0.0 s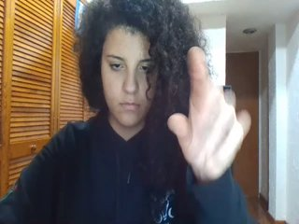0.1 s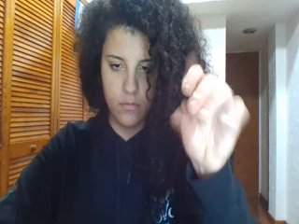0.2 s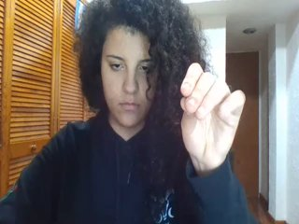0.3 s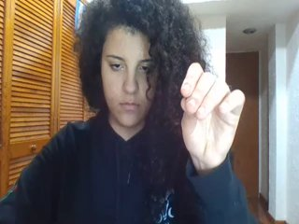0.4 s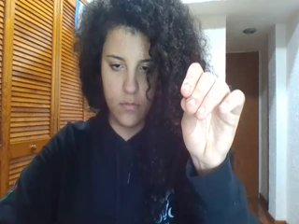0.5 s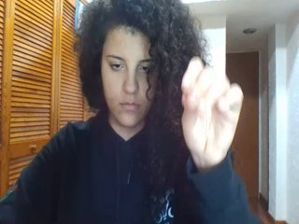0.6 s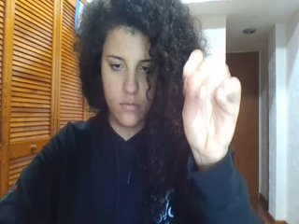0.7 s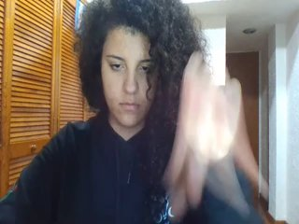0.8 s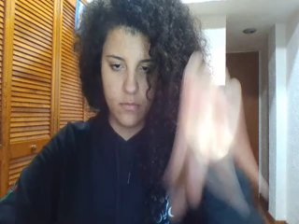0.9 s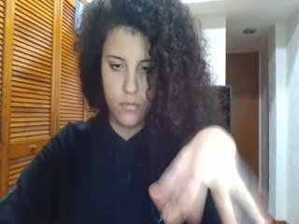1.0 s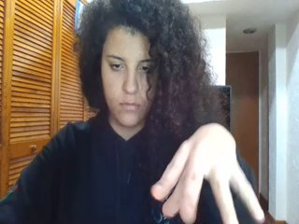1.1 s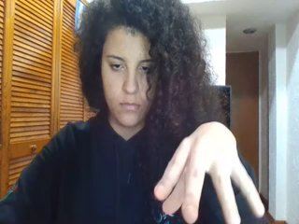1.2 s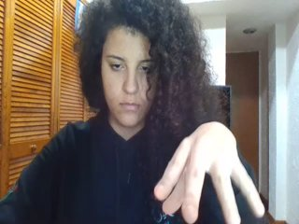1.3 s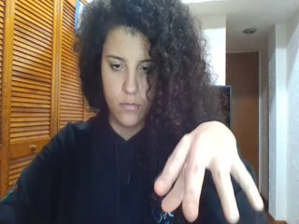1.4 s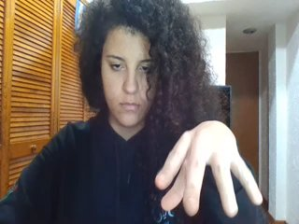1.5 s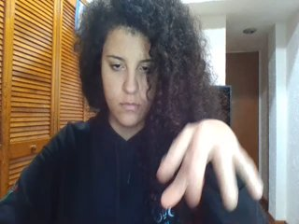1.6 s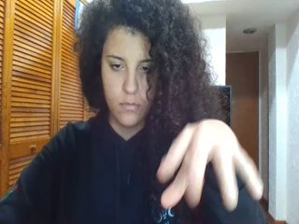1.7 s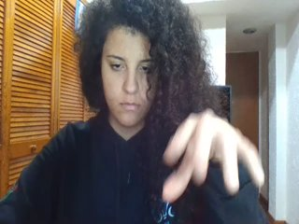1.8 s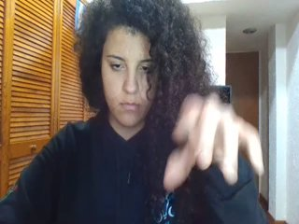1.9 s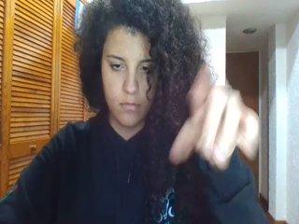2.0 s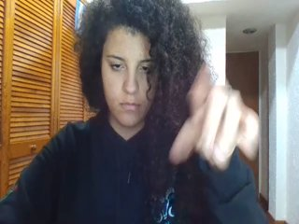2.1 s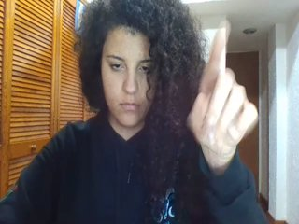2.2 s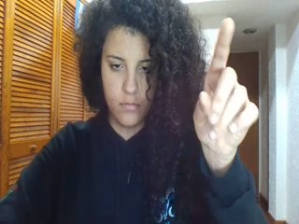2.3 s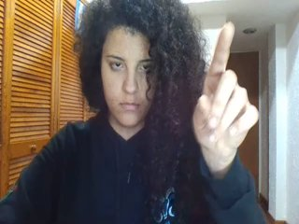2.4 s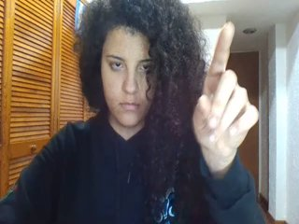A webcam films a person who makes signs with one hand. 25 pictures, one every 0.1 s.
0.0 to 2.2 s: On the screen the hand sweeps downward. The name of the sign: Throw down.
